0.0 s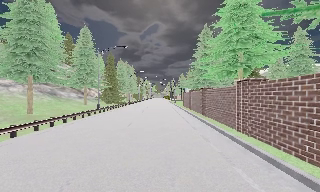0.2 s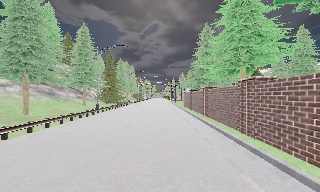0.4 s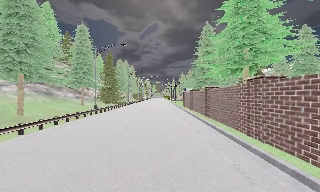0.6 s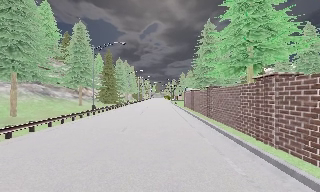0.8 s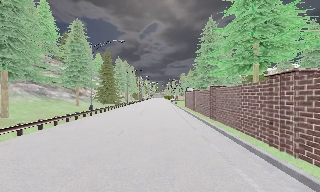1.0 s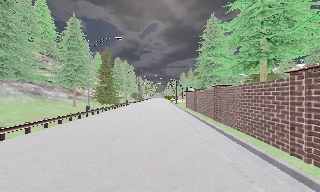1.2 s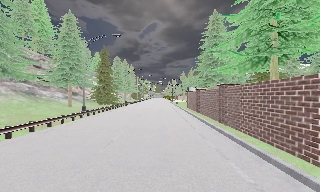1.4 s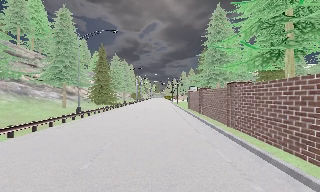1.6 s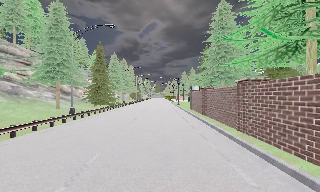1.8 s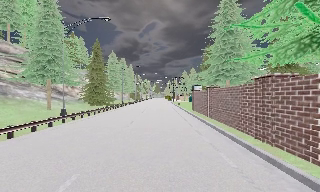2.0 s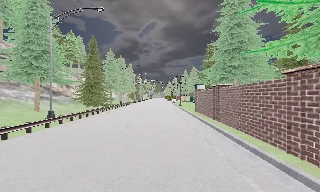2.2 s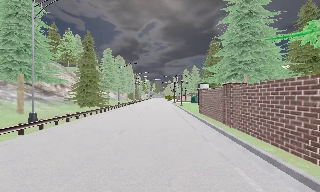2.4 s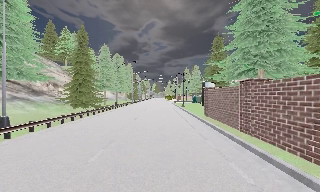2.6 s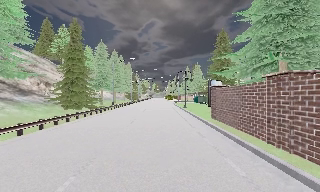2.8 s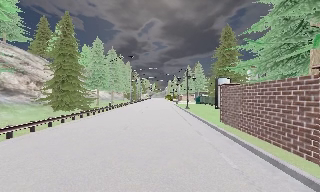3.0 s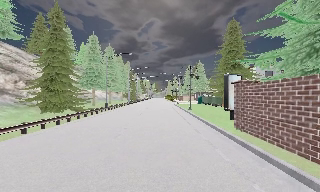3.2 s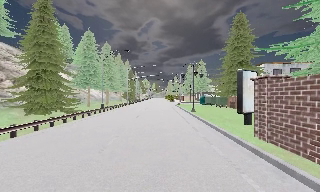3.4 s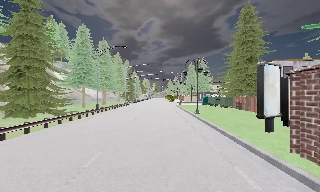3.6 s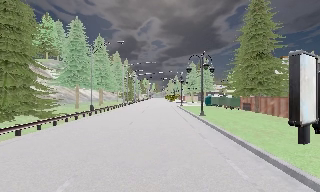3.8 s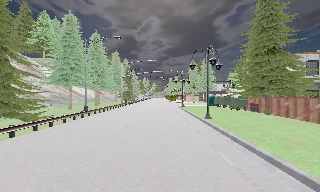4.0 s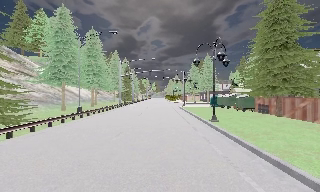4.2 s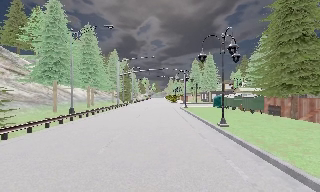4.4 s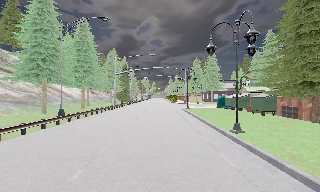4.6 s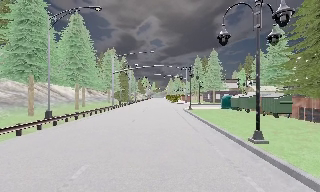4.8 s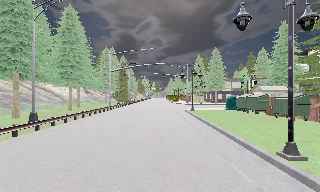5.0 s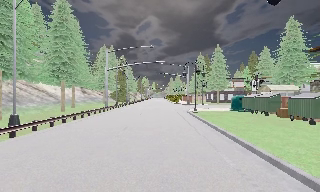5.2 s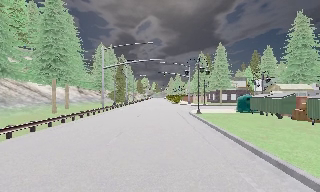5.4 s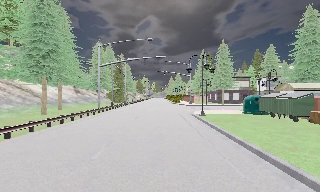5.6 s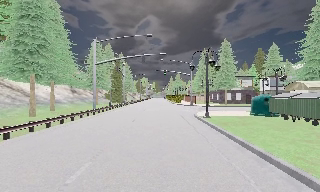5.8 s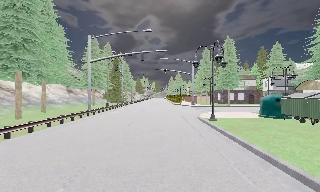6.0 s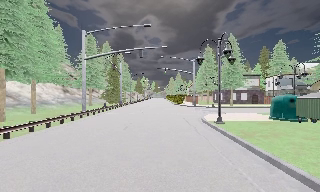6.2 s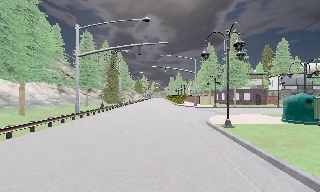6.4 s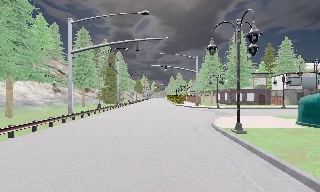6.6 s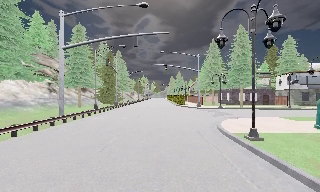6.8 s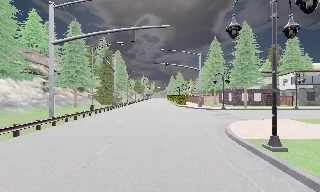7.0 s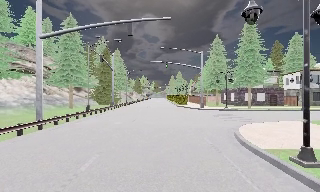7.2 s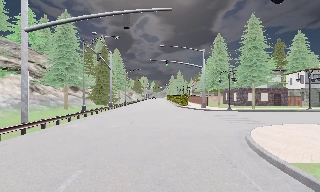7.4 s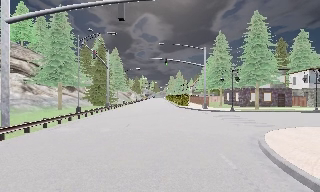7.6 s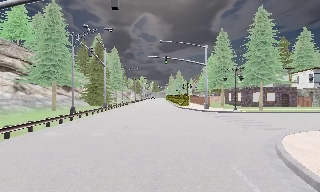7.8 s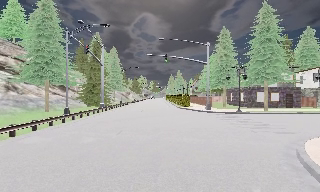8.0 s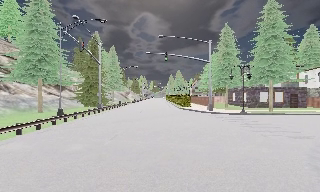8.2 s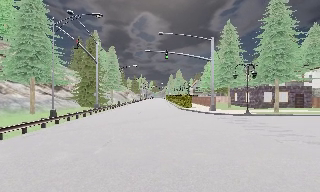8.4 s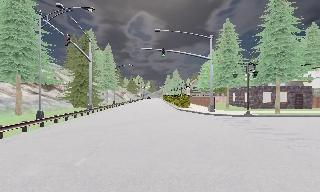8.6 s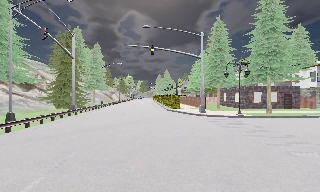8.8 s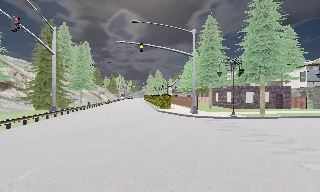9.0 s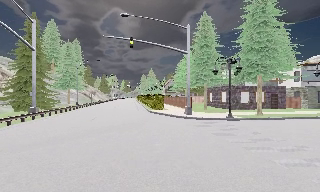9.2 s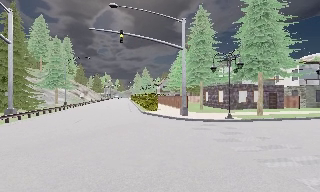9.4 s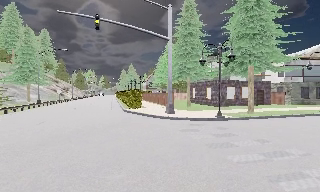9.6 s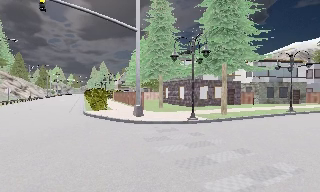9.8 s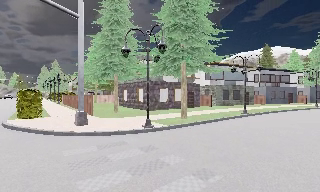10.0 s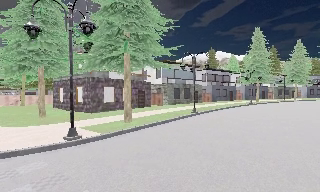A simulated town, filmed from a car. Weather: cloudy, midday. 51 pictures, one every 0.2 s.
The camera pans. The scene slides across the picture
to the left.
The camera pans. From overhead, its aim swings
clockwise.
0.0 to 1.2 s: The camera travels forward, about 3.5 m, so what stands in front looms larger. It gains speed.
1.2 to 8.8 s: The camera travels forward, about 45 m, so what stands in front looms larger. It loses speed.
8.8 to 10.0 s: The scene slides to the left, as the camera pans about 45 degrees to its right. It travels forward, about 9 m.
The film runs forward here.
